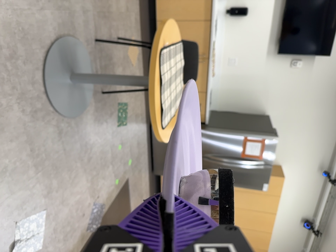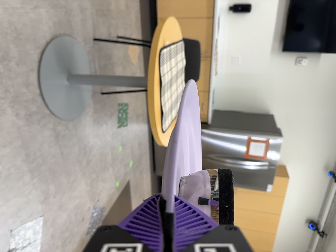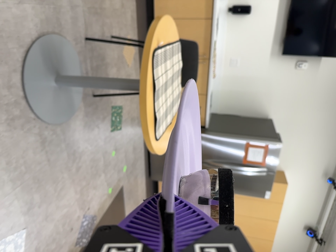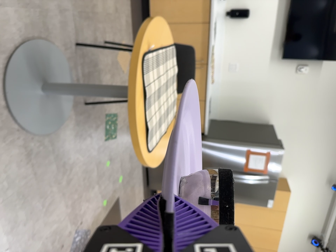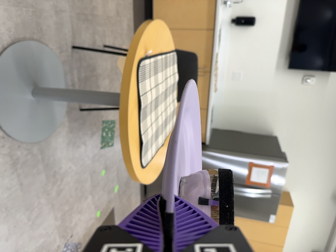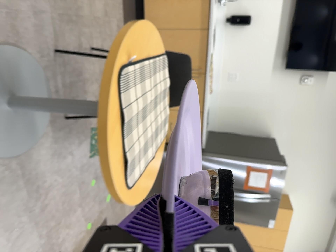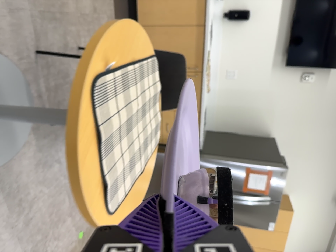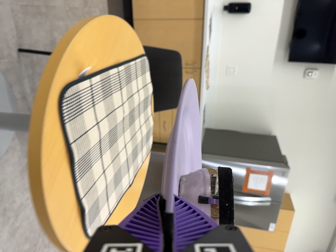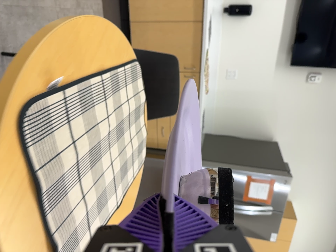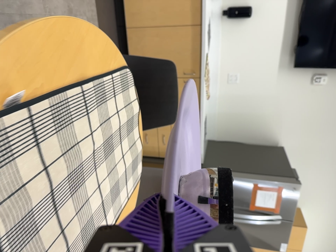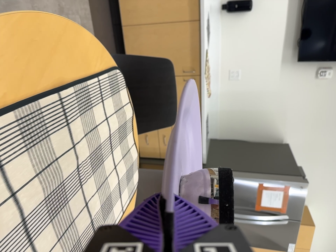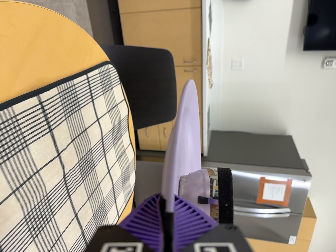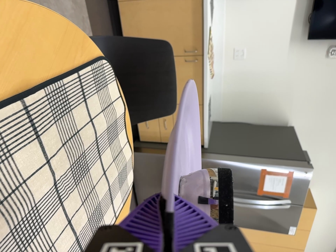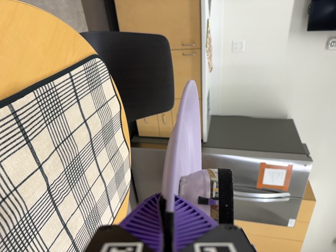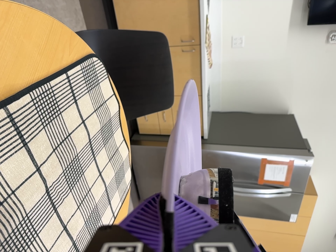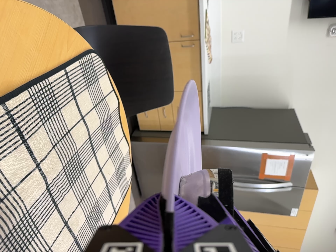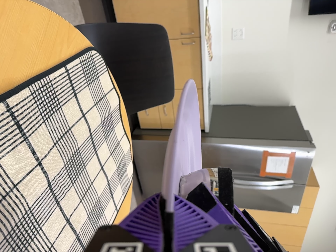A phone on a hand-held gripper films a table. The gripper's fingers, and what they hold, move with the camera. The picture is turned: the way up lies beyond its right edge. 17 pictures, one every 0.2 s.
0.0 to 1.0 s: The camera travels forward, about 50 cm, so what stands in front looms larger.
1.0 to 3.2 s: The camera travels forward and toward the top of its view, about 70 cm, so what stands in front looms larger. Its aim tips toward the bottom of its view by about 10 degrees.
The film runs forward here.
